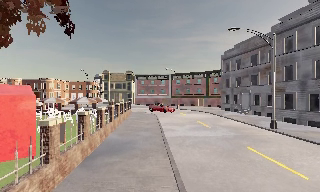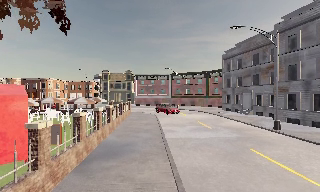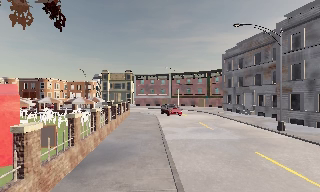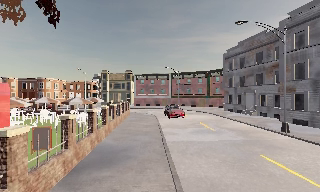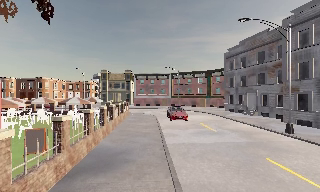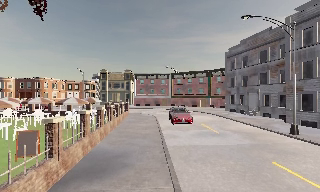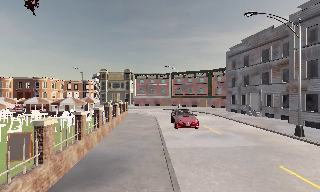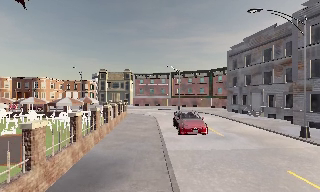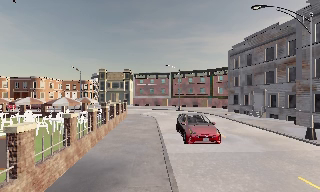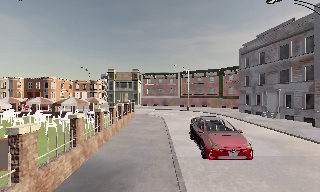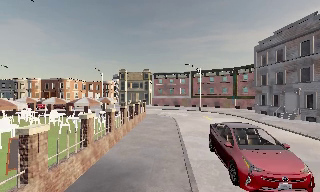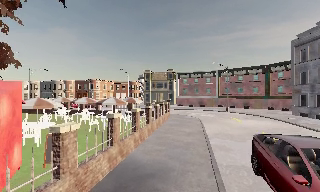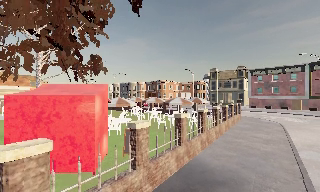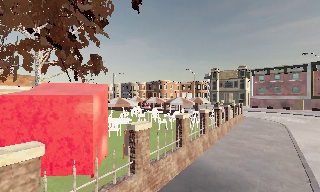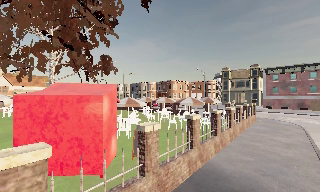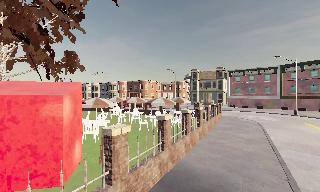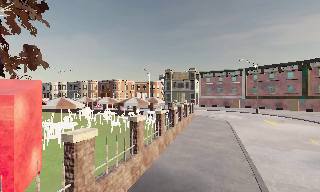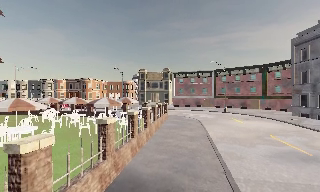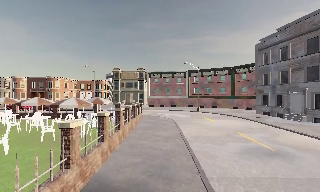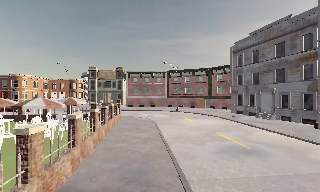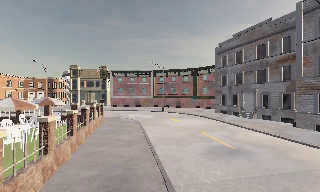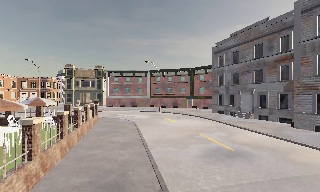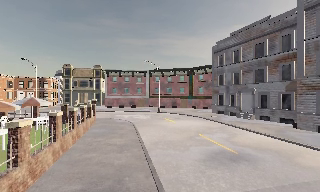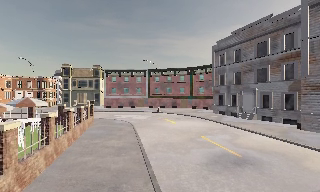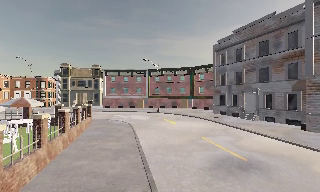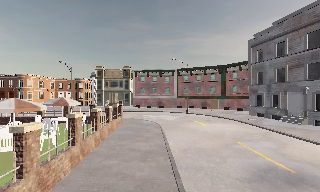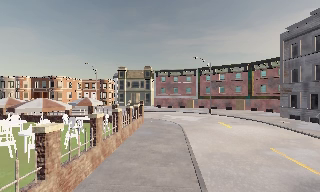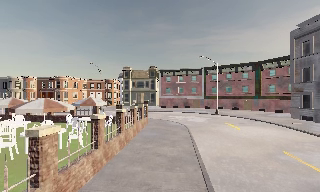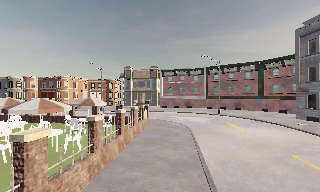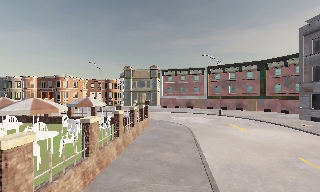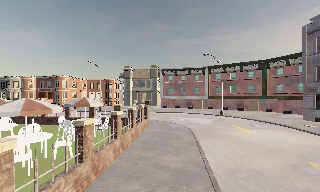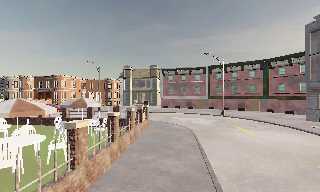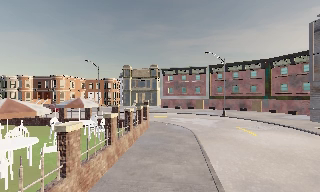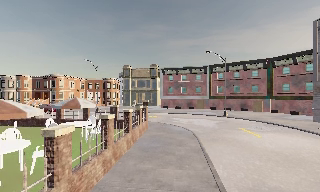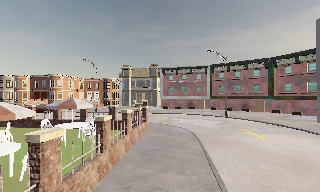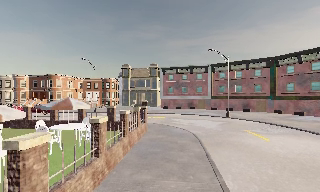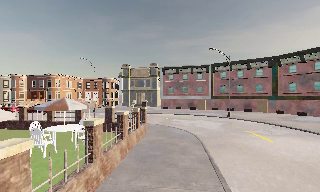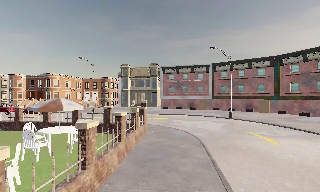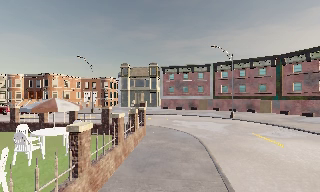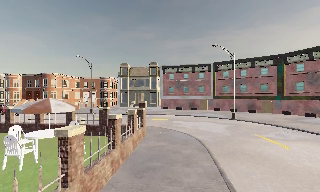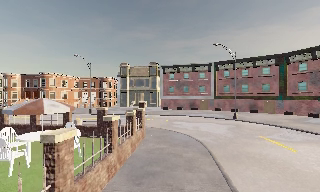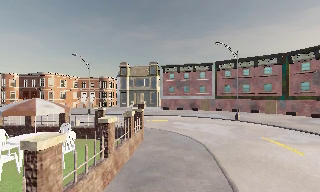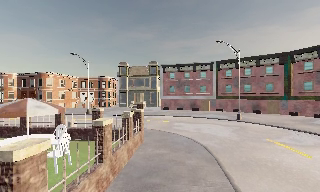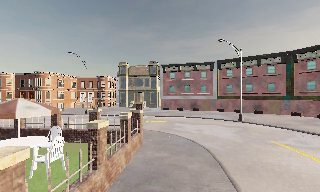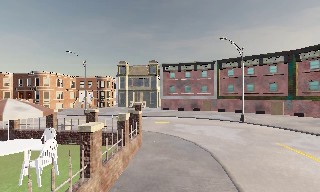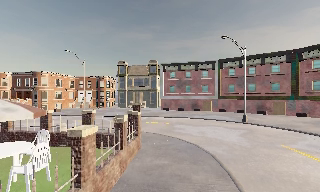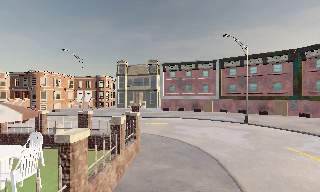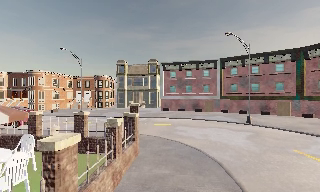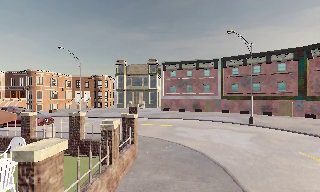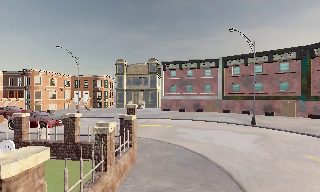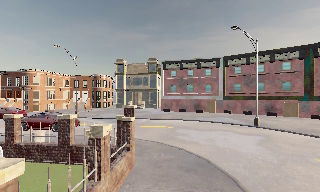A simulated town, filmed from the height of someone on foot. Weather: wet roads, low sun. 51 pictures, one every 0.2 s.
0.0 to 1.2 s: The camera travels forward, about 2.5 m, so what stands in front looms larger.
1.2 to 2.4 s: The camera swings to its left by about 40 degrees, and the scene slides to the right. It travels forward, about 1.5 m. It loses speed.
2.4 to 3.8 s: The camera pans to its right, which is clockwise from overhead, by about 40 degrees. It travels forward, about 1.5 m.
3.8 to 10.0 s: The scene slides to the right, as the camera pans about 15 degrees to its left. It travels forward, about 12 m, so what stands in front looms larger.
The film runs forward here.
